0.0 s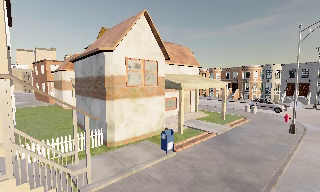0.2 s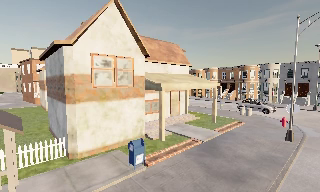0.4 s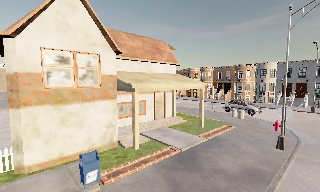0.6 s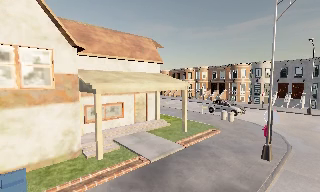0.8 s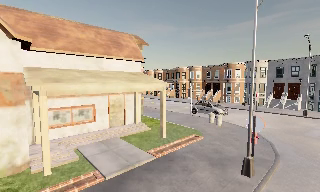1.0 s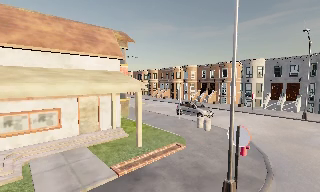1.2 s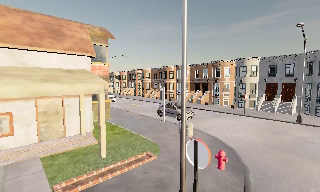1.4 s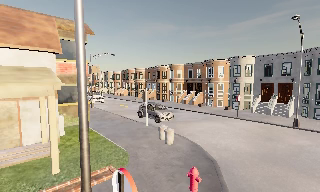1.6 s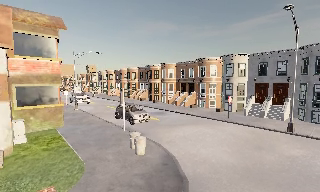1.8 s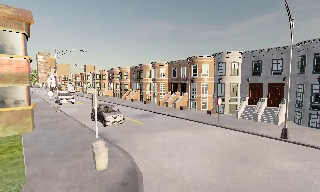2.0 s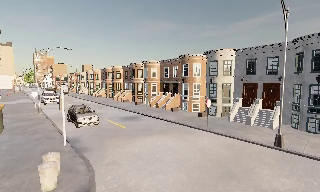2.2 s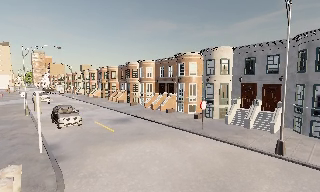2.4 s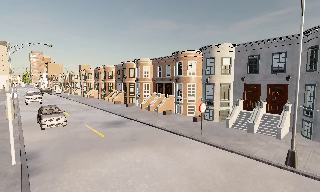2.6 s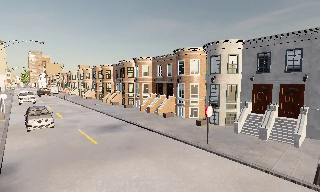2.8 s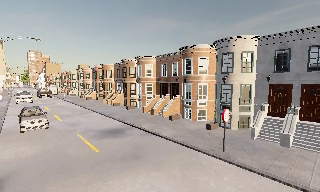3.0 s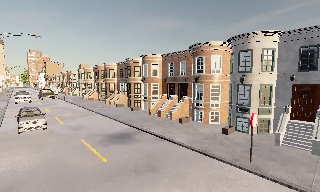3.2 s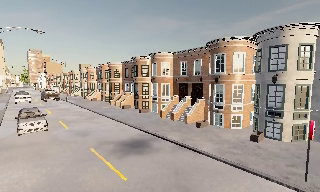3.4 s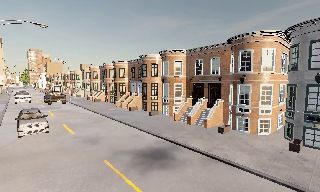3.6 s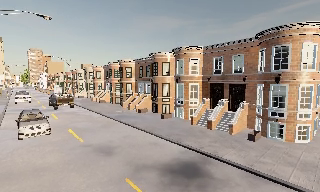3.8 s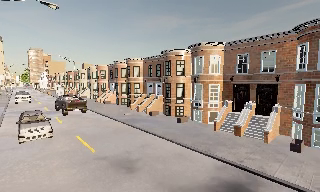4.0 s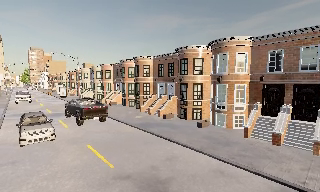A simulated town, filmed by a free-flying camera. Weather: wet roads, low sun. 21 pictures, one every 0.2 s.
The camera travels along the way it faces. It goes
forward.
0.0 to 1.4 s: The camera travels to its right and forward, about 14 m, so close, fixed things drift to the left.
1.4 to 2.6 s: The camera travels forward and to its right, about 9 m, so what stands in front looms larger. It loses speed.
2.6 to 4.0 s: The camera travels forward and to its left, about 12 m, so what stands in front looms larger. It gains speed.
The film runs backward here.
